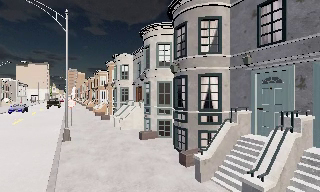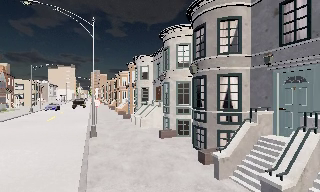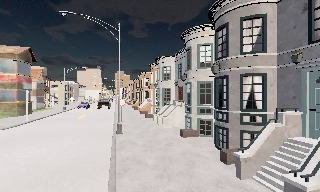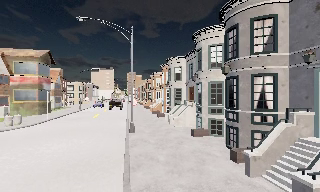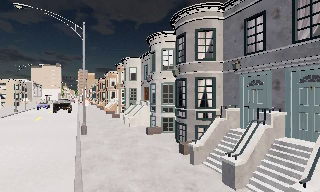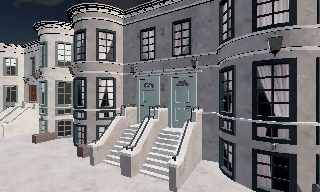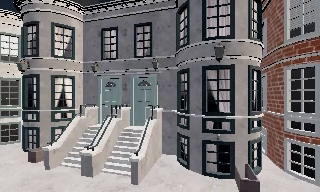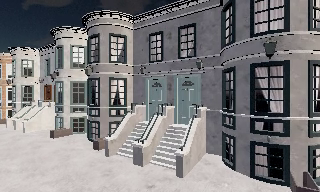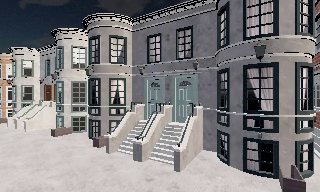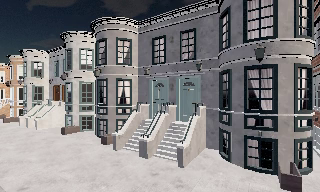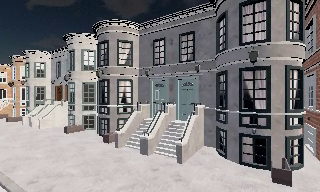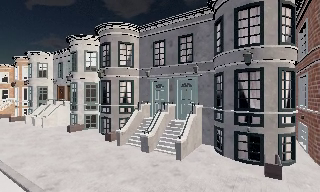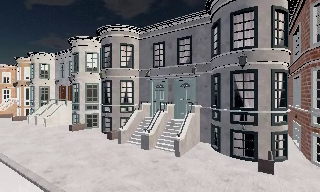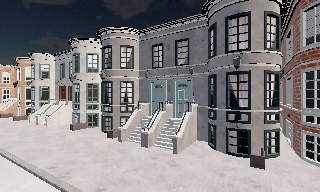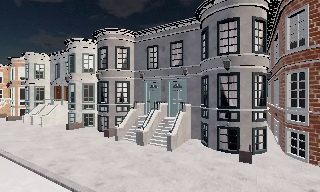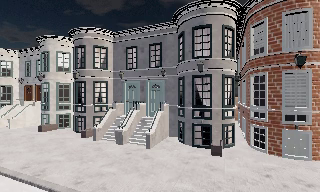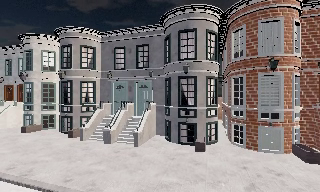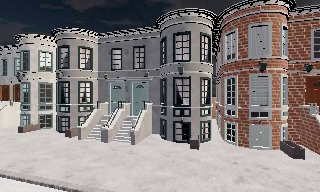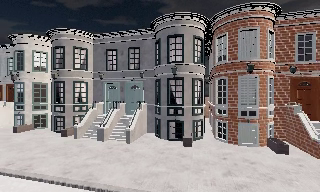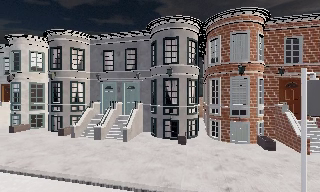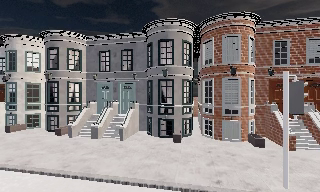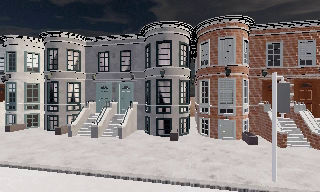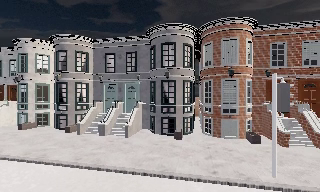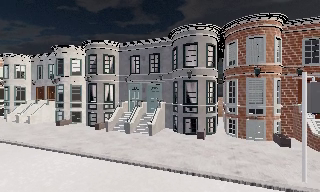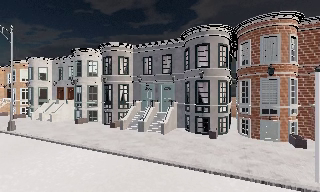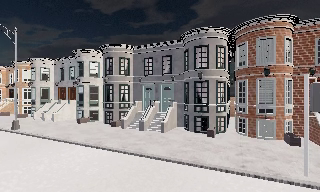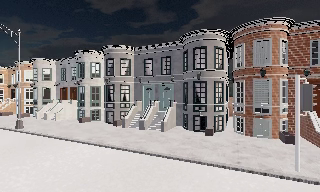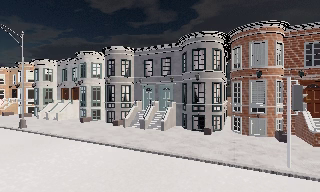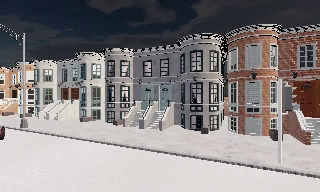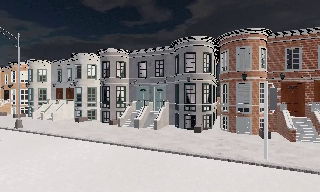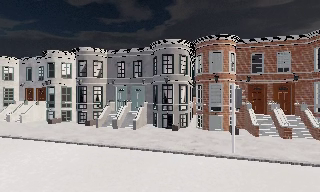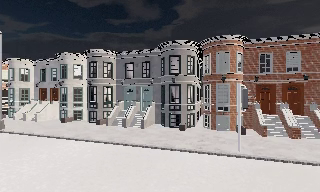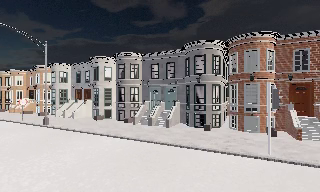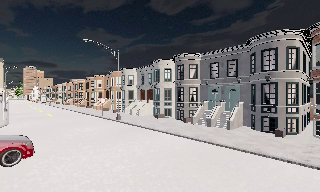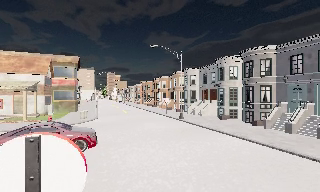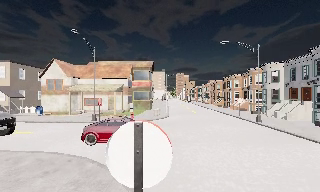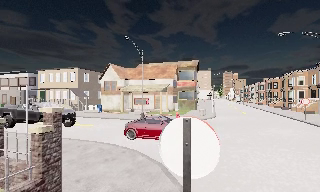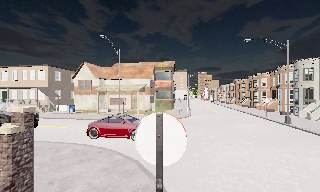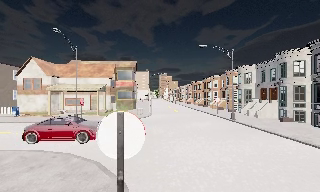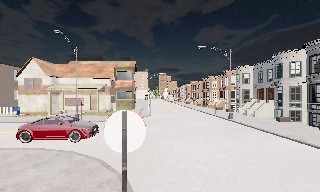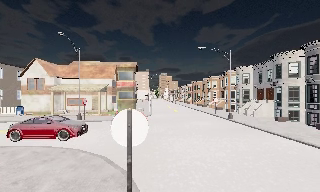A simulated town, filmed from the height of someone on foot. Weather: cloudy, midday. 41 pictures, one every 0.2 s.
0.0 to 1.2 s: The camera swings to its right by about 45 degrees, and the scene slides to the left. It travels backward, about 2 m.
1.2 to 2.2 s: The scene slides to the right, as the camera pans about 15 degrees to its left. It travels backward, about 1.5 m, so what stands in front gets smaller.
2.2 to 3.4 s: The camera swings to its right by about 15 degrees, and the scene slides to the left. It travels backward, about 2 m, so what stands in front gets smaller.
3.4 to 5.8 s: The camera travels backward, about 4 m, so what stands in front gets smaller.
5.8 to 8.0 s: The camera swings to its left by about 65 degrees, and the scene slides to the right. It travels backward, about 3 m.
The film runs backward here.
